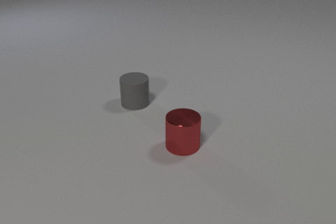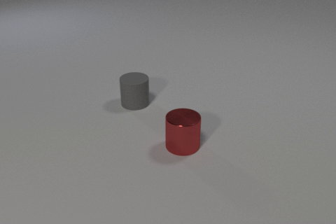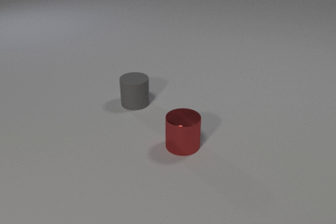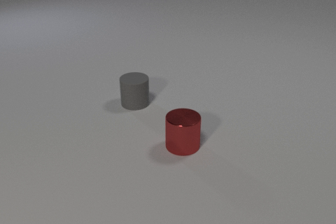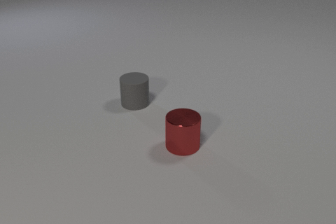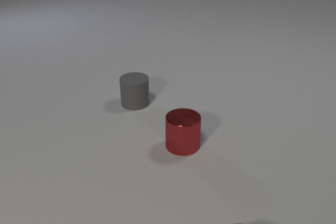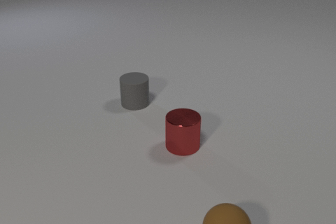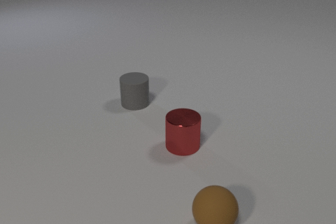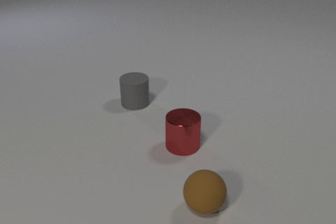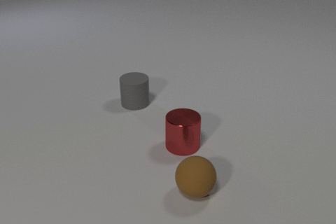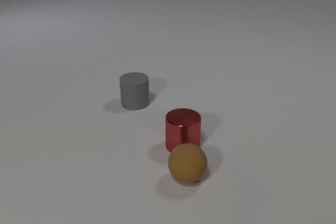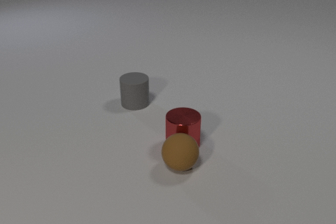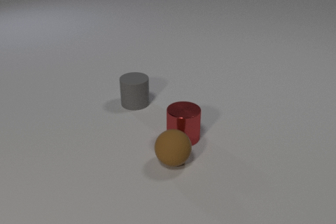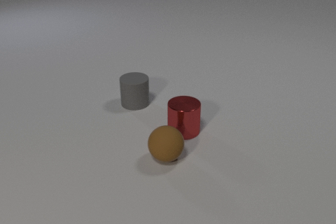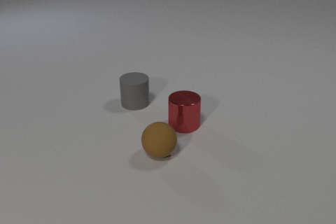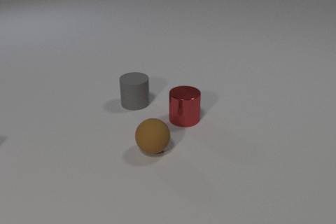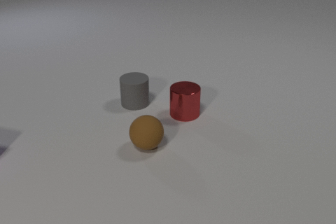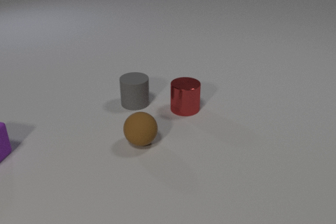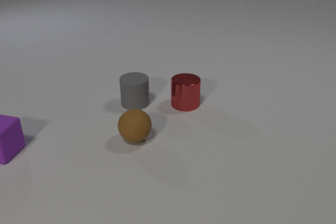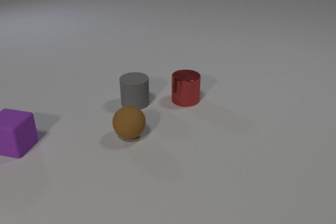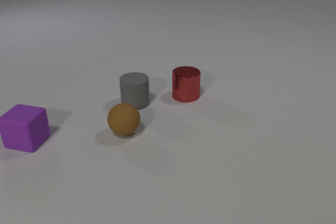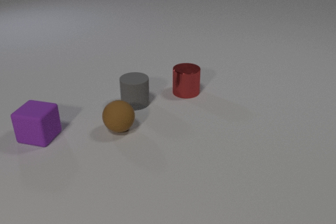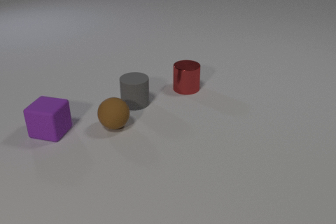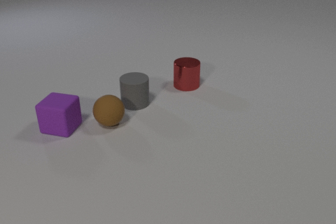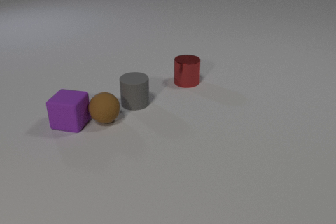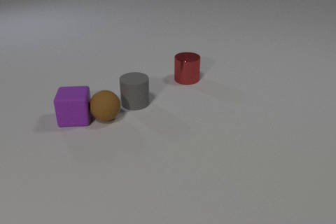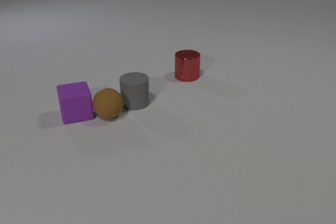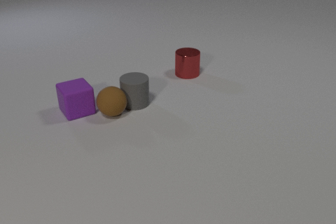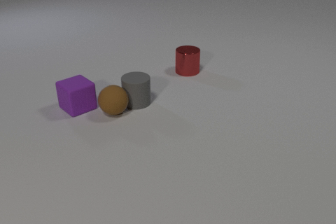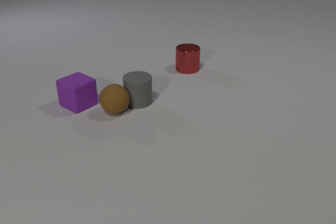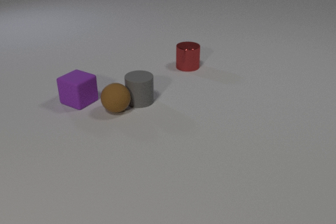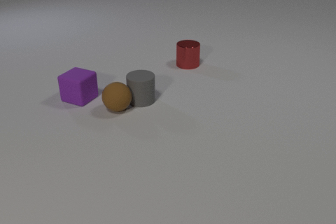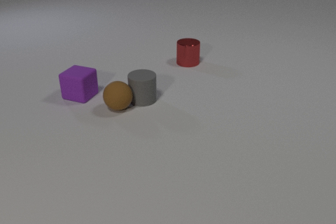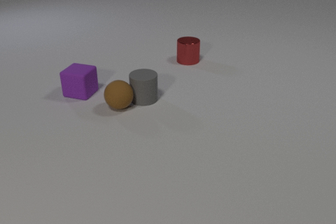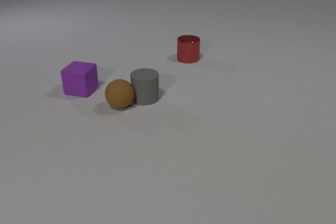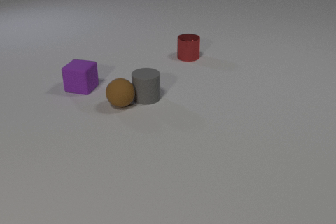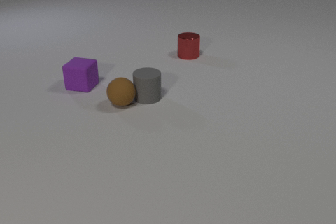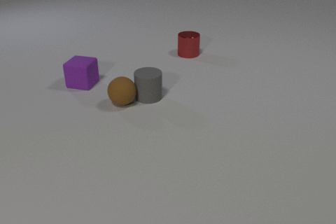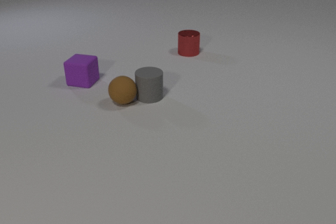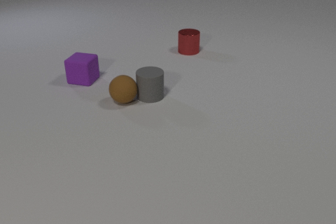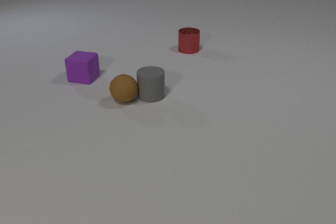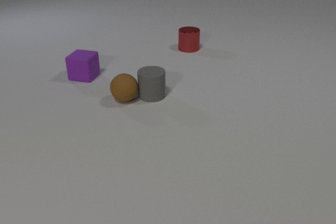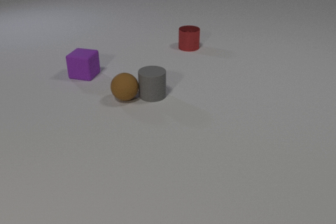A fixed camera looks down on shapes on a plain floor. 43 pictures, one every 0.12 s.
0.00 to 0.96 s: The brown rubber sphere comes in at the bottom edge, rolls away from the camera and to the left.
0.96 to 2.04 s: The brown rubber sphere rolls away from the camera and to the left. The red metal cylinder slides away from the camera. The purple rubber cube comes in at the left edge, slides to the right. The brown rubber sphere and the red metal cylinder collide.
2.04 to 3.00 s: The brown rubber sphere rolls away from the camera and to the left. The red metal cylinder slides away from the camera. The purple rubber cube slides to the right and away from the camera, spins counterclockwise seen from above by about 15 degrees, its near face sliding to the right. The brown rubber sphere and the purple rubber cube collide.
3.00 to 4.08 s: The brown rubber sphere rolls away from the camera and to the right. The red metal cylinder slides away from the camera. The purple rubber cube slides away from the camera, spins so that its near face slides to the right, counterclockwise seen from above. The gray rubber cylinder slides to the right and away from the camera. The brown rubber sphere and the gray rubber cylinder collide.
4.08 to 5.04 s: The brown rubber sphere rolls away from the camera. The red metal cylinder slides away from the camera. The purple rubber cube slides away from the camera. The gray rubber cylinder slides to the right and away from the camera.
How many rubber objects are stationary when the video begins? 1.
How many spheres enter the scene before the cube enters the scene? 1.
What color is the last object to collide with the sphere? gray.
